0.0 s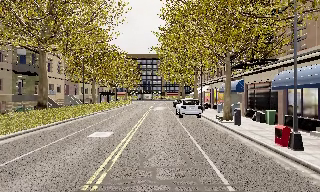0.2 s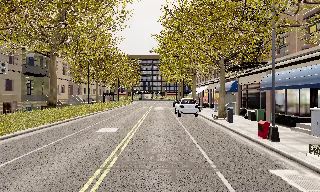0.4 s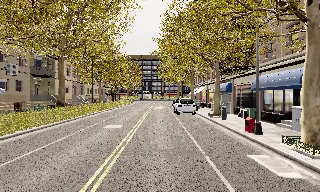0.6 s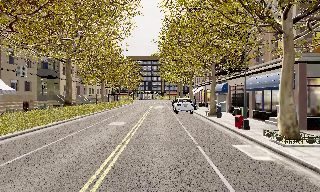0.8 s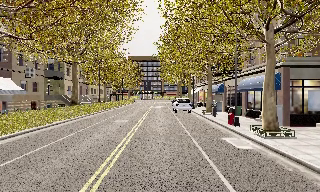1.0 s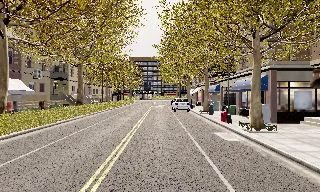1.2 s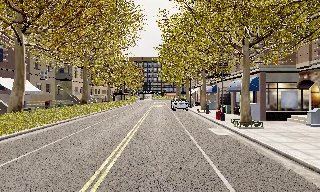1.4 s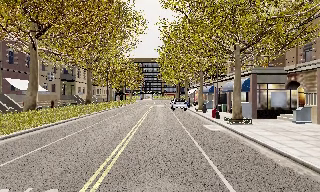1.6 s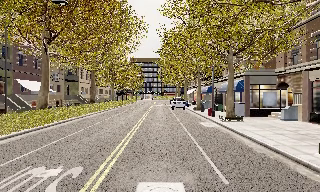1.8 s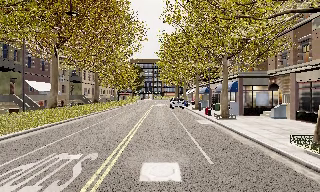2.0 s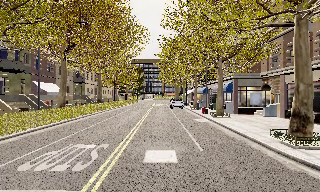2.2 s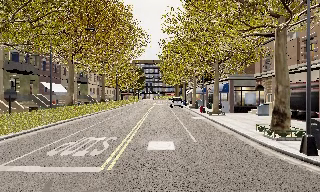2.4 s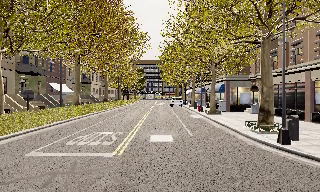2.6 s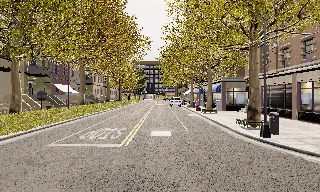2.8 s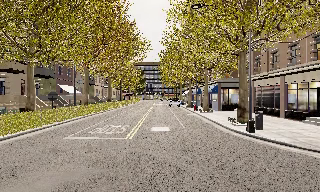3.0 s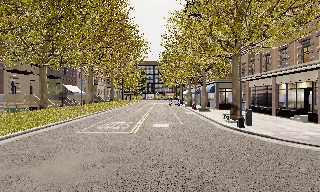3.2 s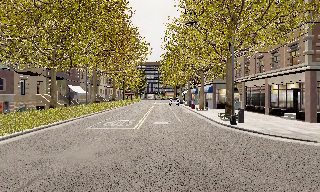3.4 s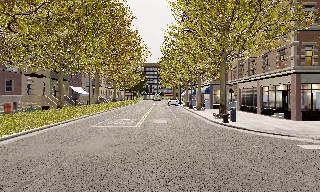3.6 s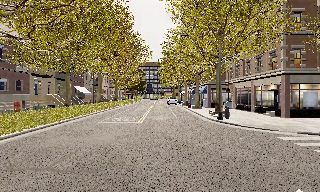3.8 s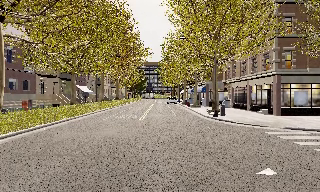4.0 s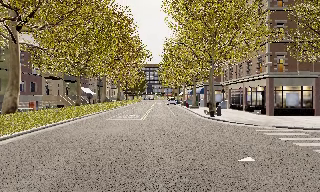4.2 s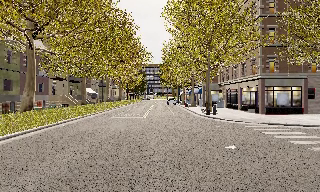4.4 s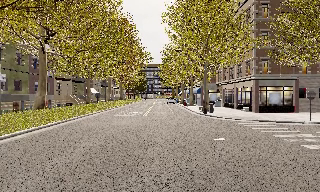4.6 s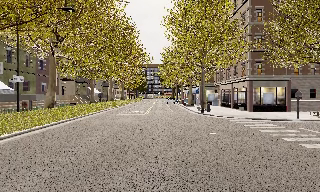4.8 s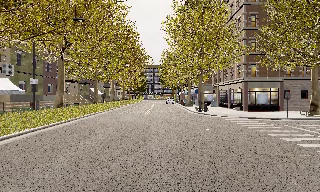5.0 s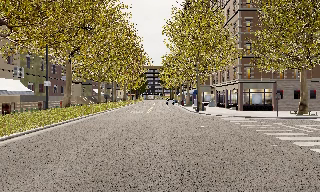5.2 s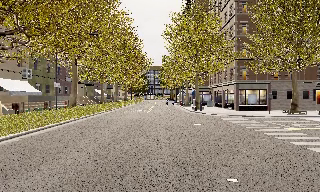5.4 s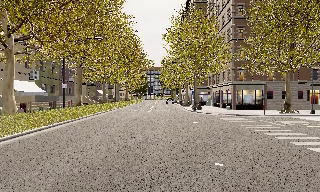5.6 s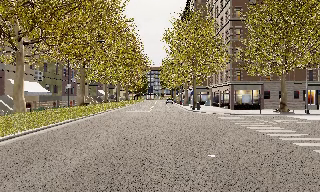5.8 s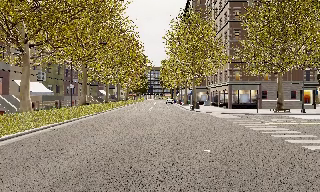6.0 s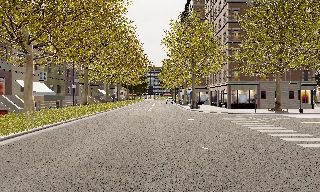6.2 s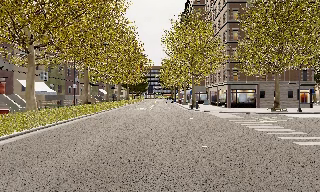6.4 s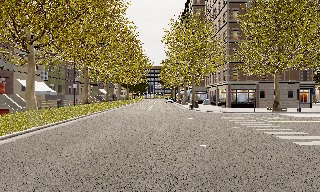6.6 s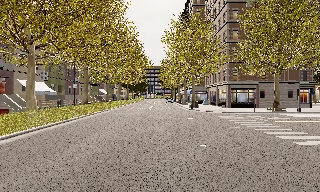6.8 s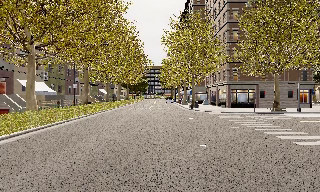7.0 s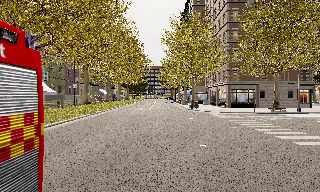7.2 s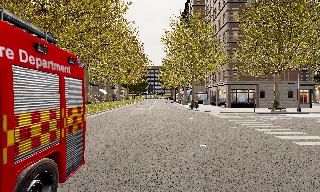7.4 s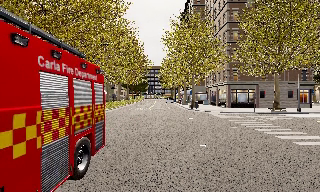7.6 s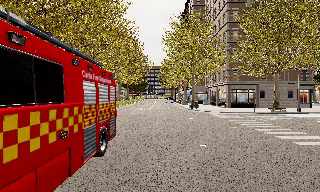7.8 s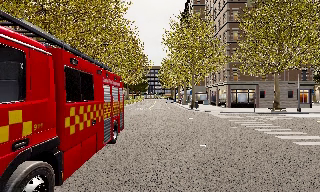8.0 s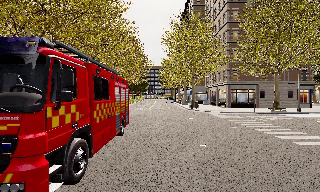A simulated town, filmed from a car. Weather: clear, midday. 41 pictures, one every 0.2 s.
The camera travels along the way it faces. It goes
backward.
0.0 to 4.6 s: The camera travels backward, about 30 m, so what stands in front gets smaller.
4.6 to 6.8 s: The camera travels backward, about 7 m, so what stands in front gets smaller. It loses speed.
6.8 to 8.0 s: The camera keeps its place and its aim.
The film runs backward here.
